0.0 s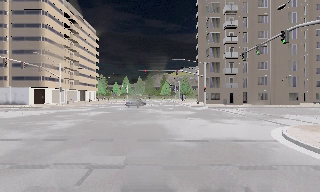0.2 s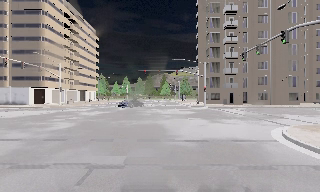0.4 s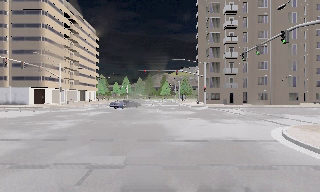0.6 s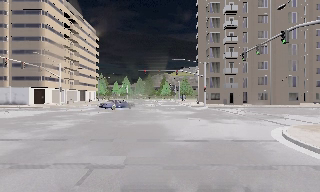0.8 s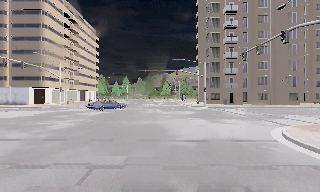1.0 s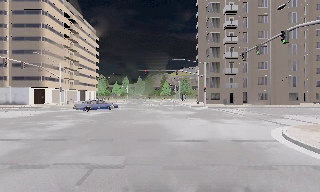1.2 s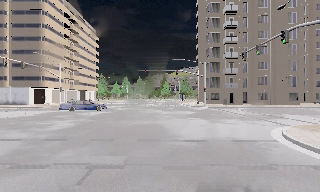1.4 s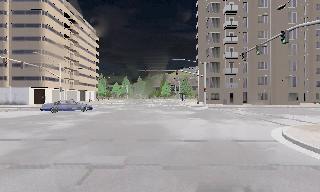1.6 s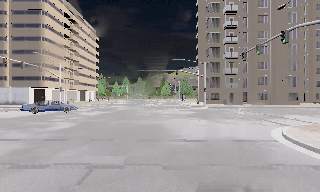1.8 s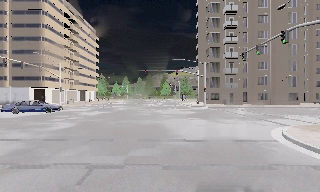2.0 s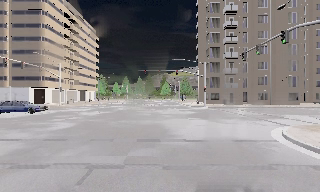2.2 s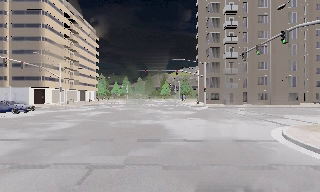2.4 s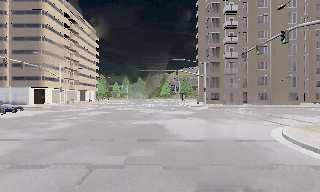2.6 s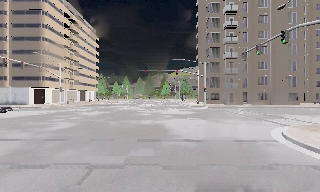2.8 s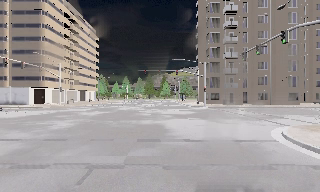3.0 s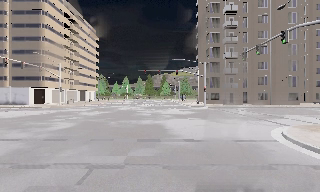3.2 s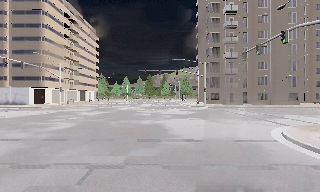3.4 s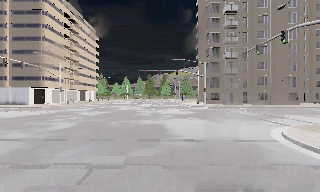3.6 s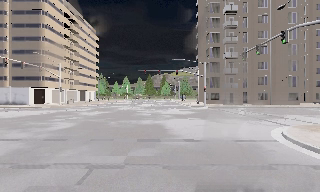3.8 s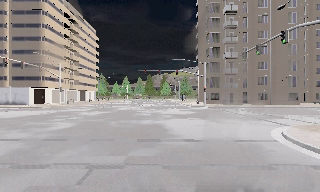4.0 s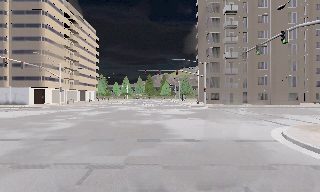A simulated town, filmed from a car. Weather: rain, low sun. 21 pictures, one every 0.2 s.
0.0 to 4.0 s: The camera keeps its place and its aim.
The film runs backward here.
